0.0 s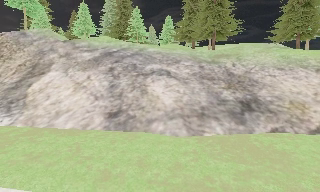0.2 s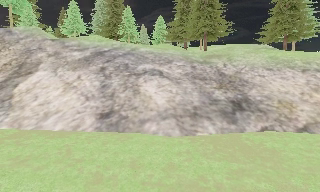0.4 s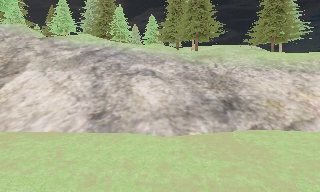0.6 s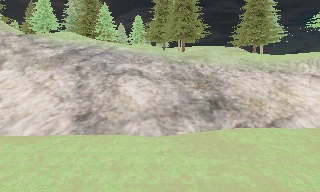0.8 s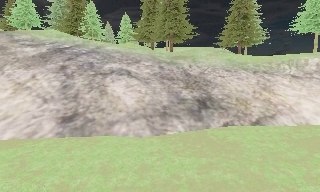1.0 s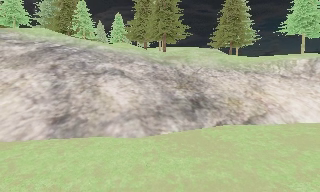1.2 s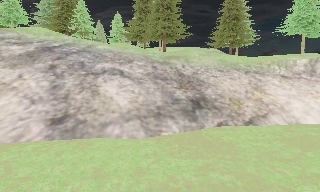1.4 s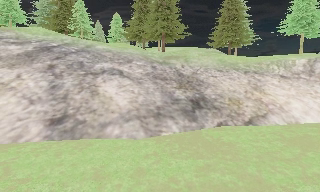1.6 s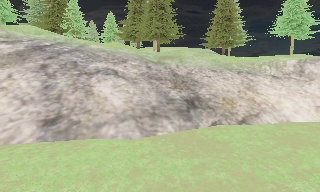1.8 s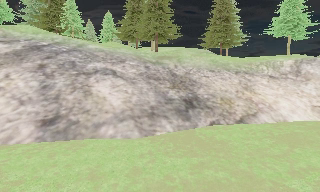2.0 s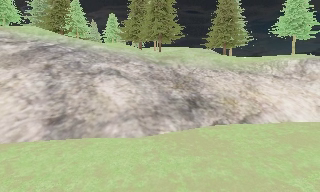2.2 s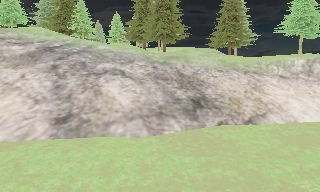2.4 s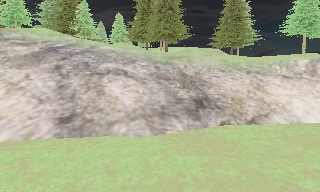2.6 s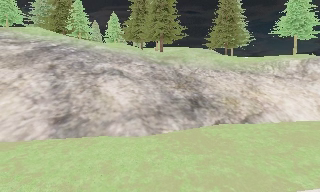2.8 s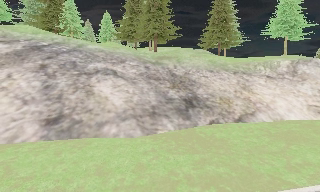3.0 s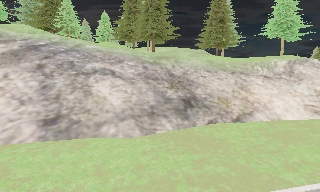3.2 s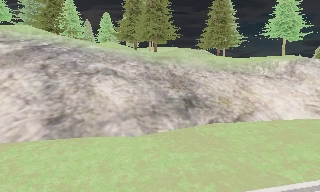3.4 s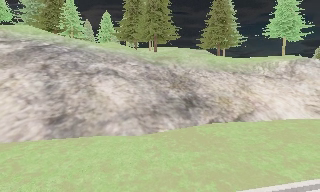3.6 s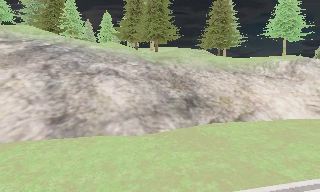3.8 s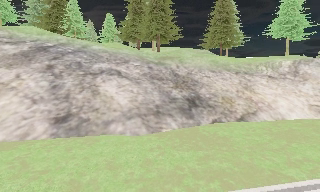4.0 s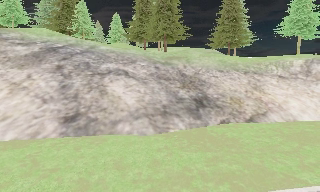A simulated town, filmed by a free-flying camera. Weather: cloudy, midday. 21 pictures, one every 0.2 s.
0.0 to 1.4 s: The scene slides to the left, as the camera pans about 20 degrees to its right.
1.4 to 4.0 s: The camera travels backward and to its left, about 1 m, so what stands in front gets smaller.
The film runs backward here.
